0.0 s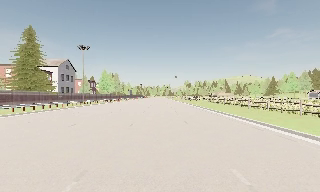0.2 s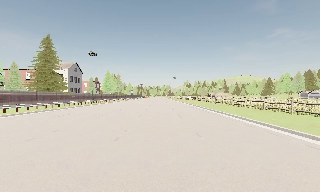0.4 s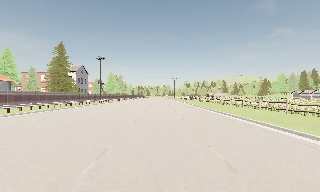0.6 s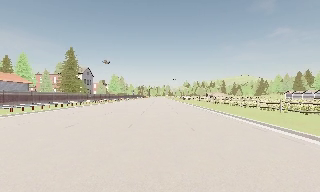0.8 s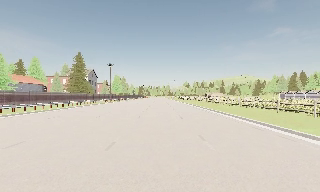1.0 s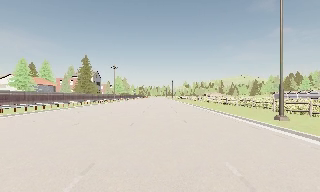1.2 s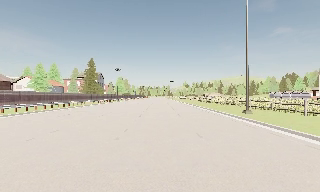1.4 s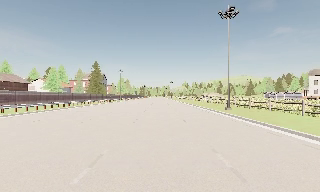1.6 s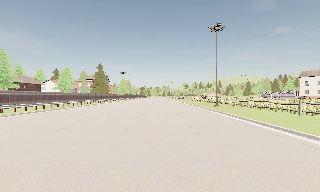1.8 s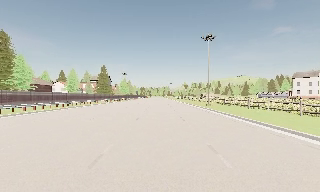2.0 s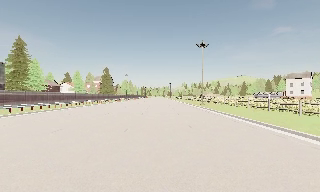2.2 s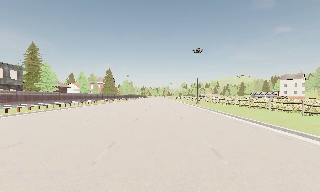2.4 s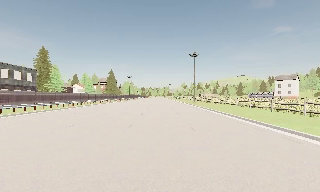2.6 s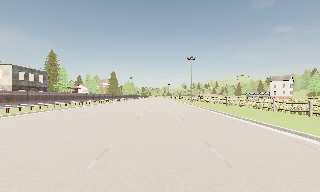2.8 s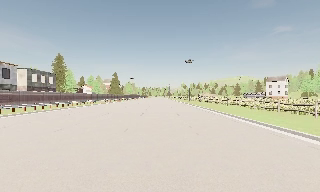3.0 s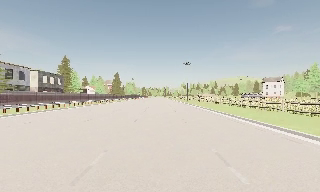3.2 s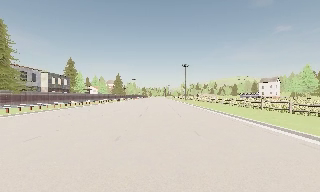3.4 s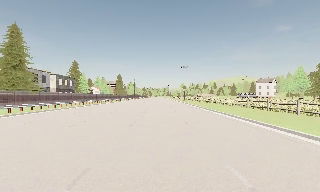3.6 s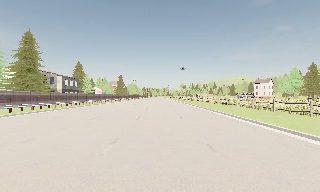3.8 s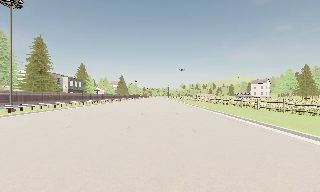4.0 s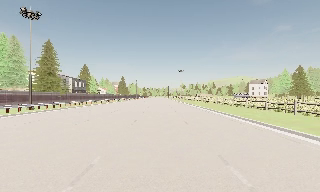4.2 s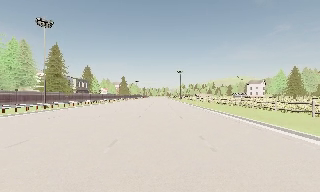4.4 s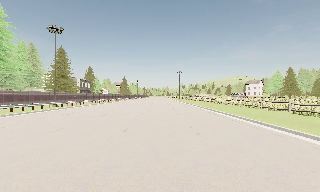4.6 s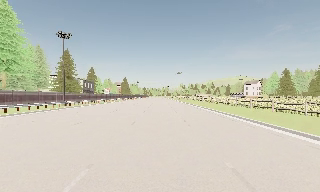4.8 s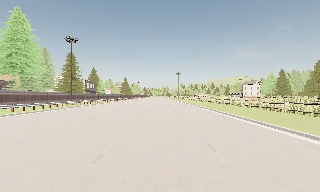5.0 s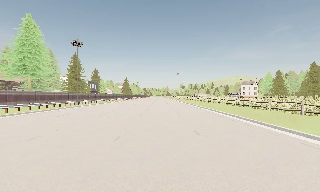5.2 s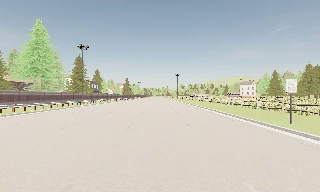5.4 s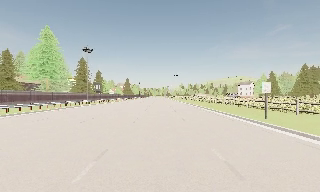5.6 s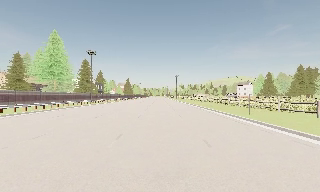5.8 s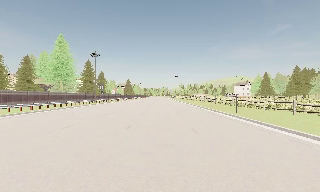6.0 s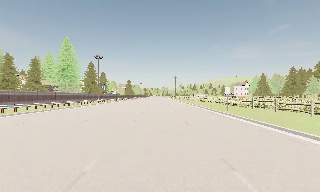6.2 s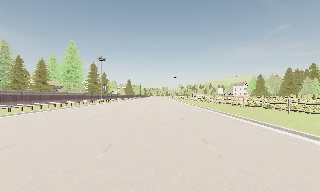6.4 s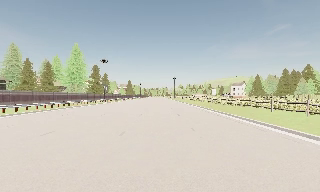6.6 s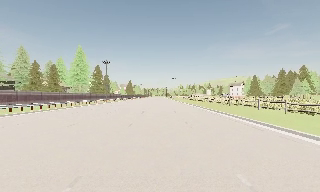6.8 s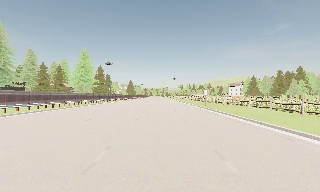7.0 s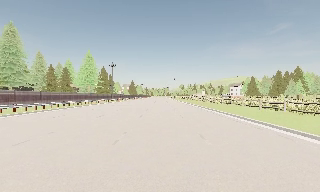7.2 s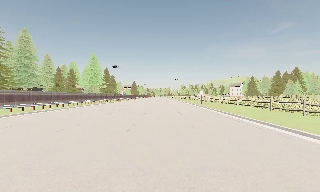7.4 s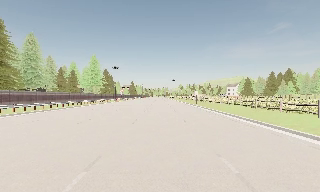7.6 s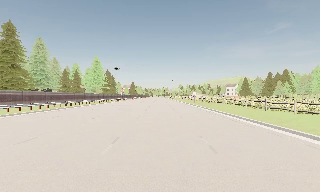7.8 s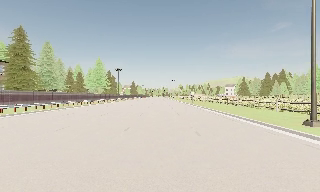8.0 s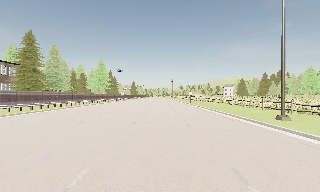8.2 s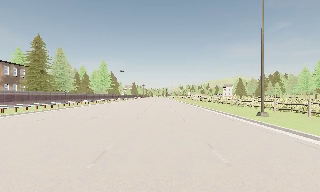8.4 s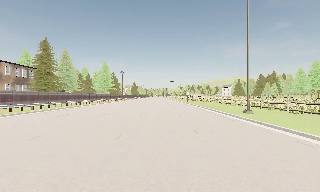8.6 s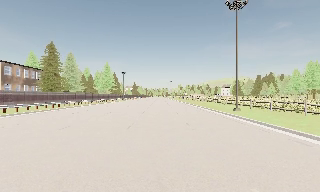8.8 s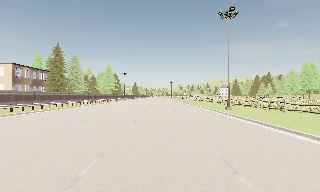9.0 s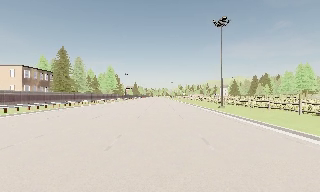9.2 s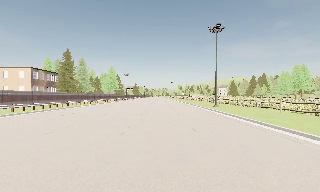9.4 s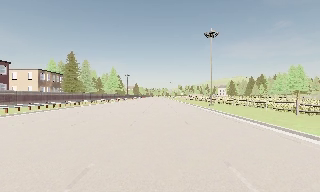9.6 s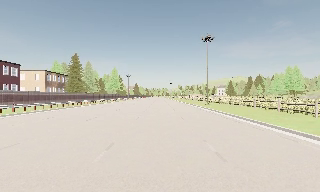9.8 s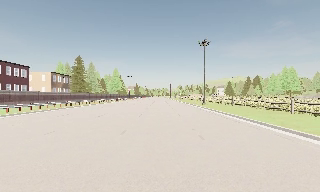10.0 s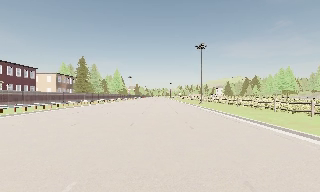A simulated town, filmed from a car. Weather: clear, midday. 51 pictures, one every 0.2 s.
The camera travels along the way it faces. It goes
backward.
0.0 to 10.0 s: The camera travels backward, about 140 m, so what stands in front gets smaller. It loses speed.
The film runs backward here.
